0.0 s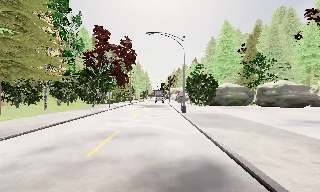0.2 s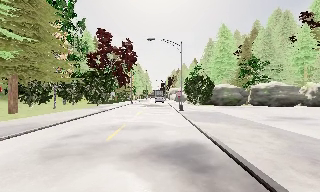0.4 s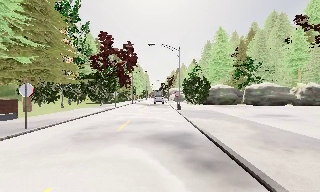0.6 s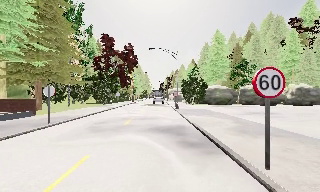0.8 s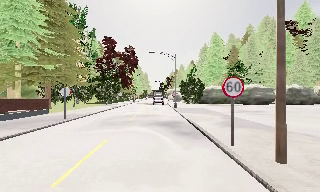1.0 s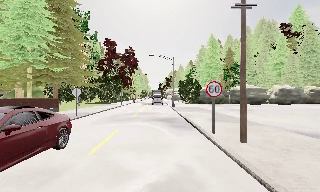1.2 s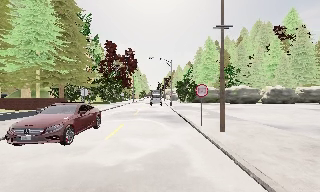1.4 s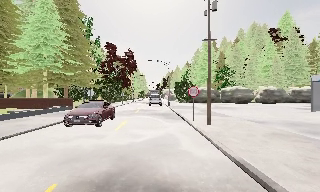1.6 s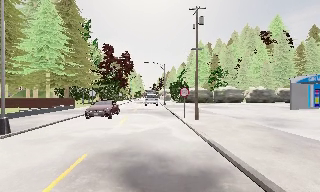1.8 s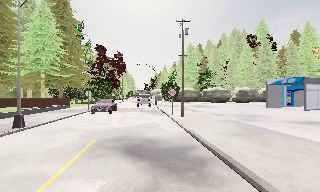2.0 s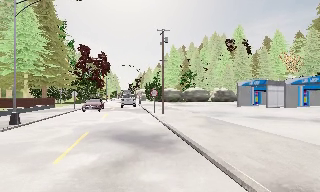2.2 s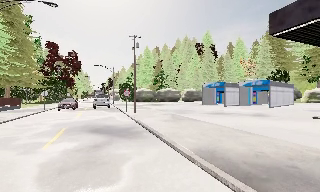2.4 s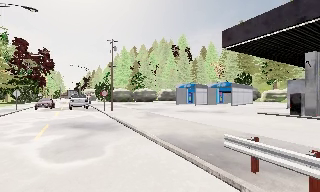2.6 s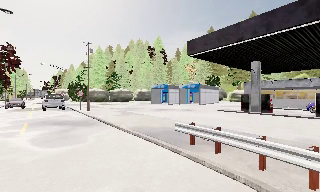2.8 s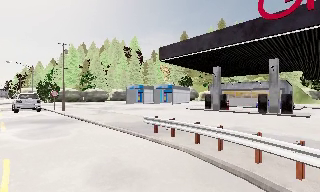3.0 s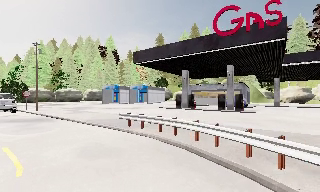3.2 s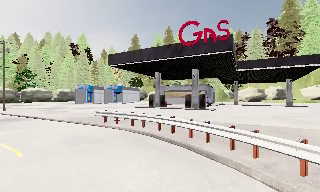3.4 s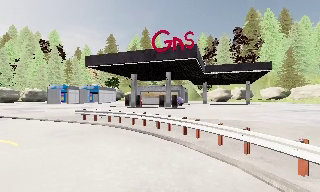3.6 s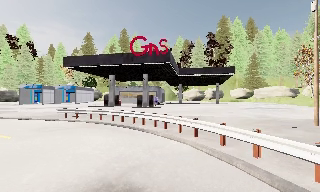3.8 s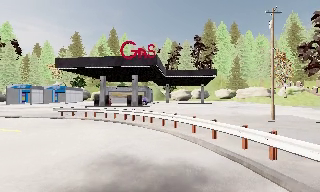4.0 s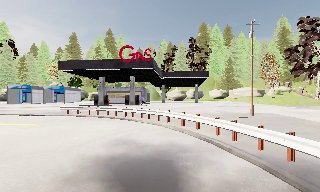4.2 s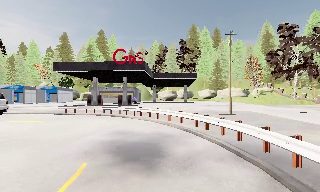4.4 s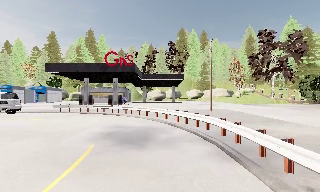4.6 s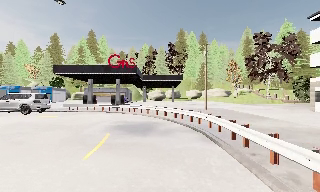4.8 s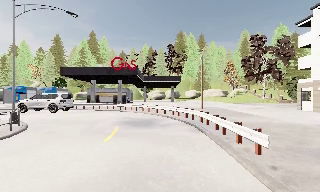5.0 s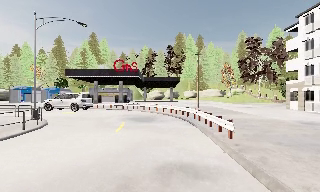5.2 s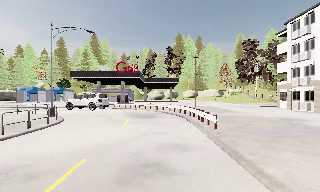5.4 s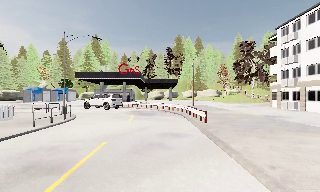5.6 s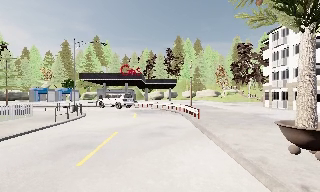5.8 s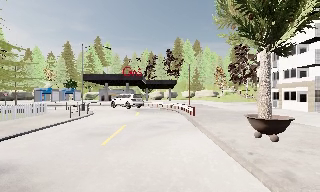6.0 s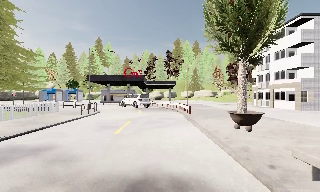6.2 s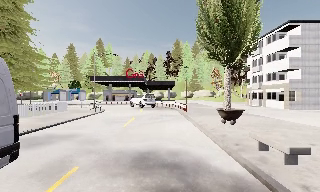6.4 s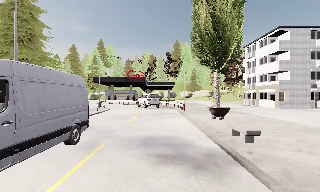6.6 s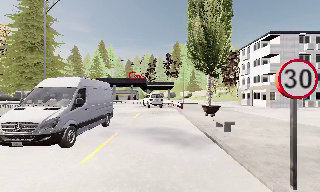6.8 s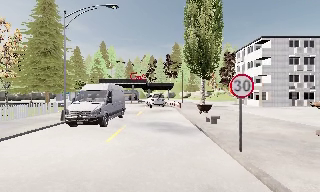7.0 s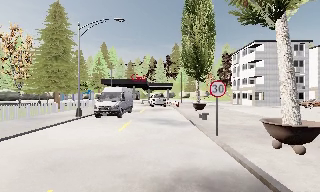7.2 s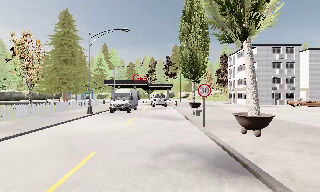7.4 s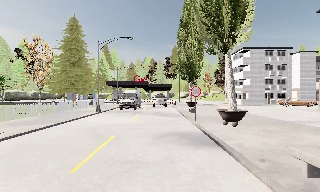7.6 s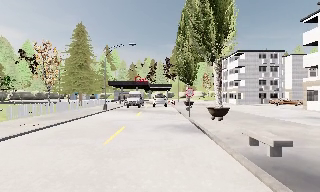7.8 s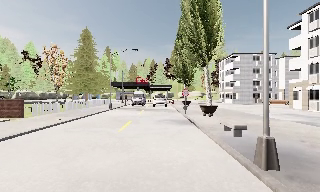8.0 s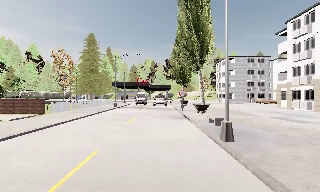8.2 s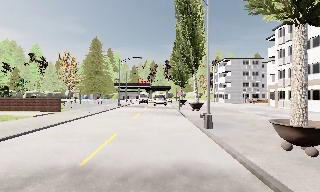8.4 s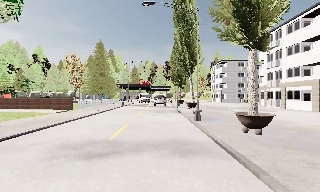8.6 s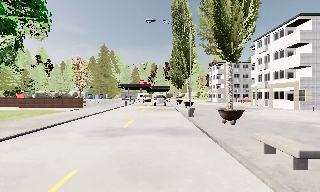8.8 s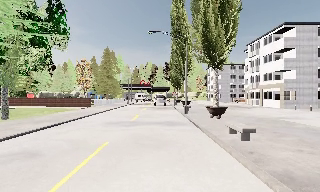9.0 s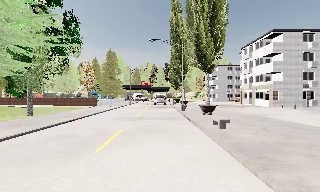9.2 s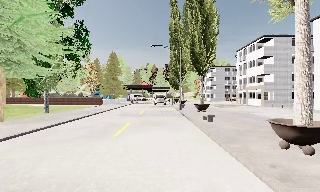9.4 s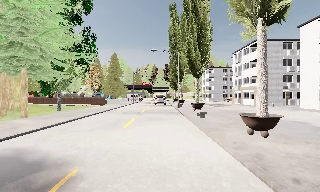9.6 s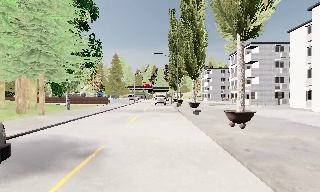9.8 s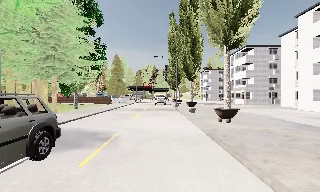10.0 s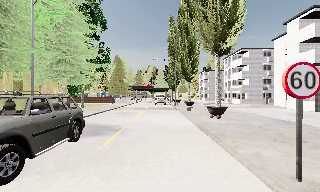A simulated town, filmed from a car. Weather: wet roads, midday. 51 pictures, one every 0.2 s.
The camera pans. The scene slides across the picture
to the left.
The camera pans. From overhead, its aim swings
clockwise.
0.0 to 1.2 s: The camera travels backward, about 10 m, so what stands in front gets smaller.
1.2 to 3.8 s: The camera pans to its right, which is clockwise from overhead, by about 80 degrees. It travels backward, about 20 m.
3.8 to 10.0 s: The camera travels backward, about 60 m, so what stands in front gets smaller.
The film runs backward here.
